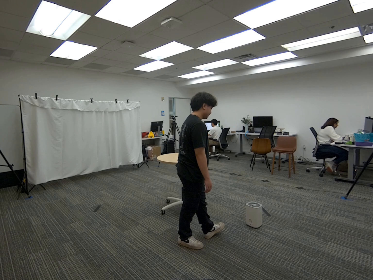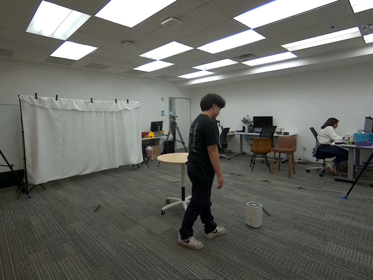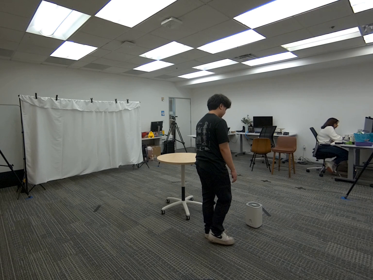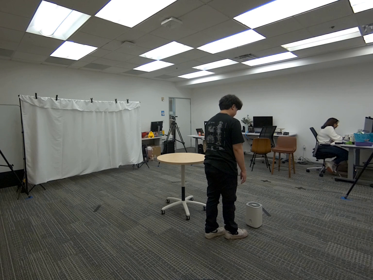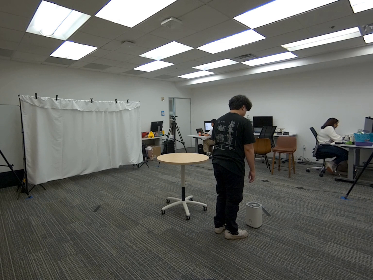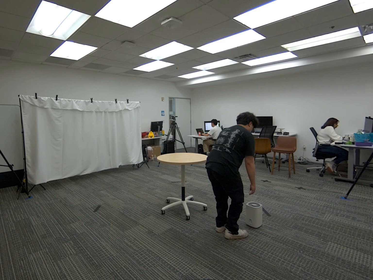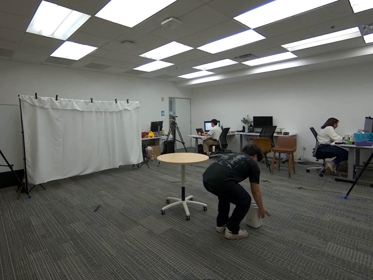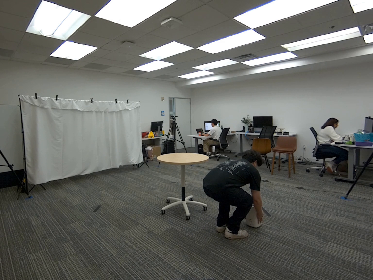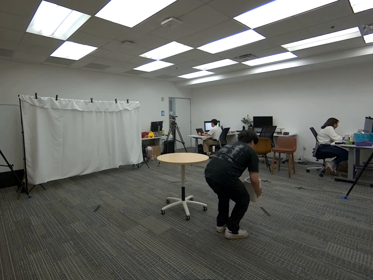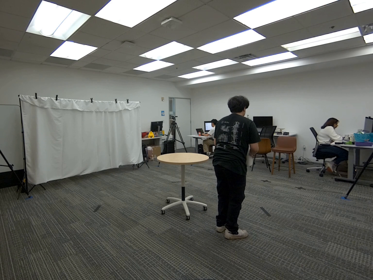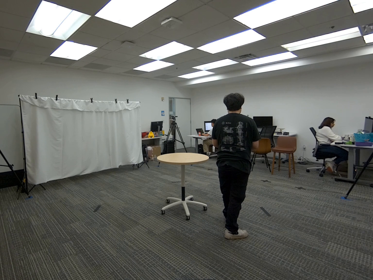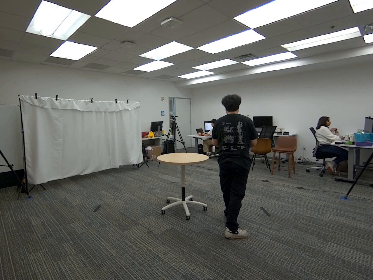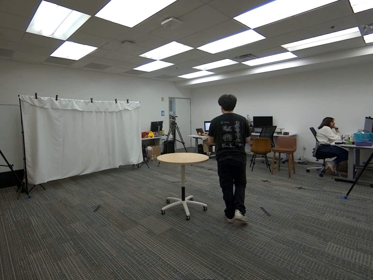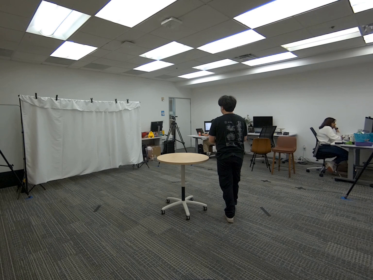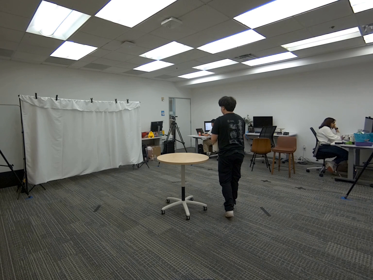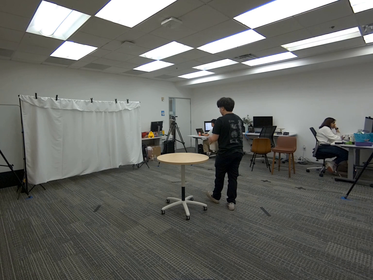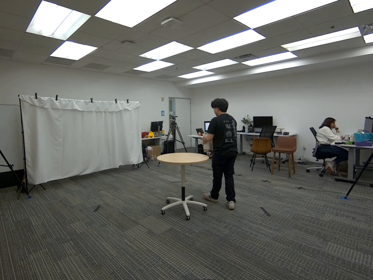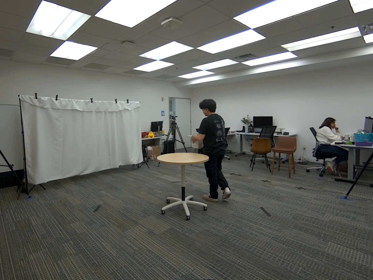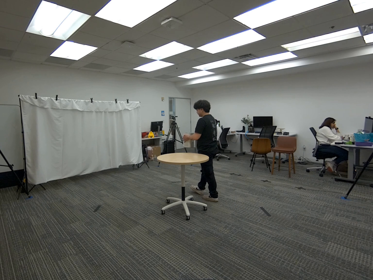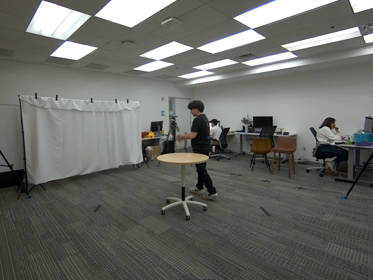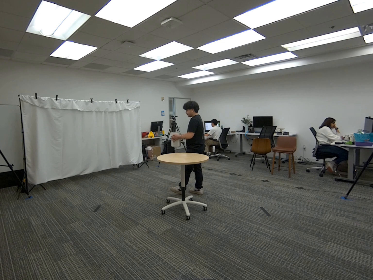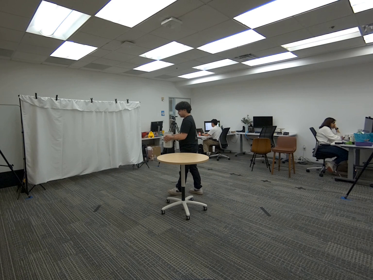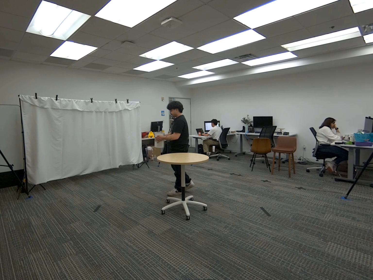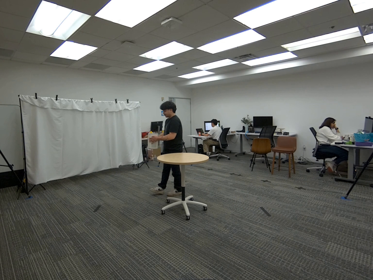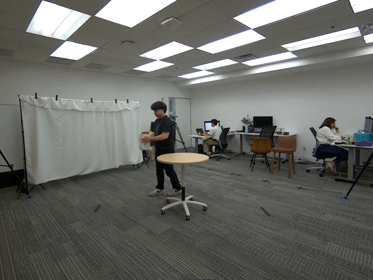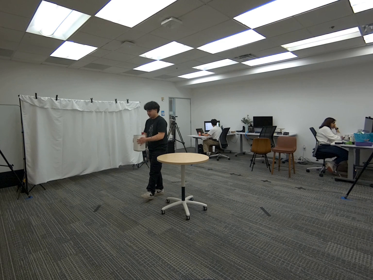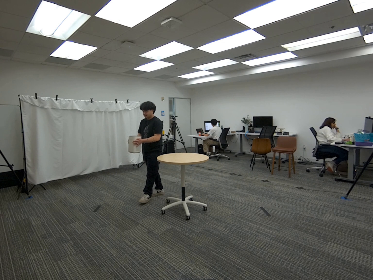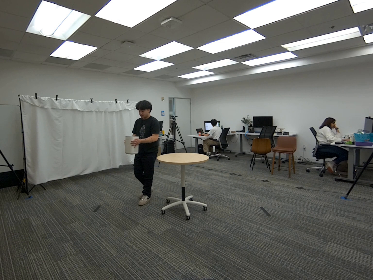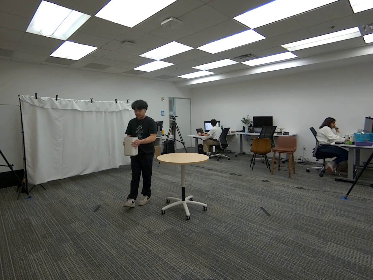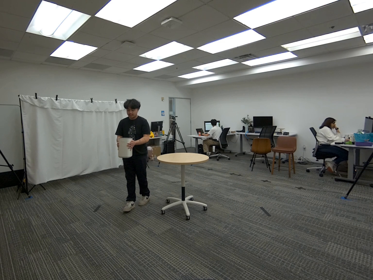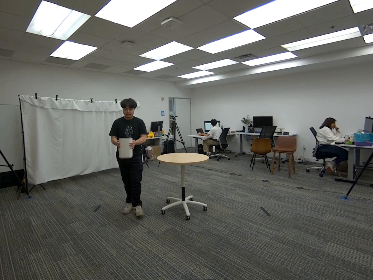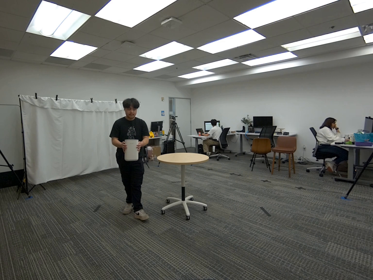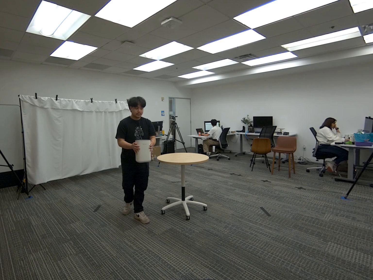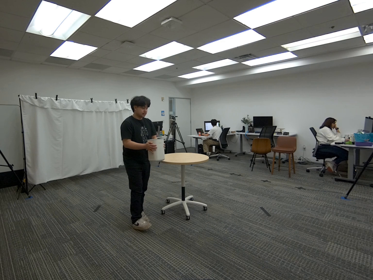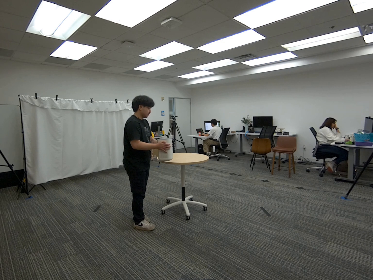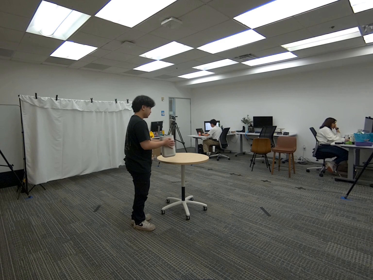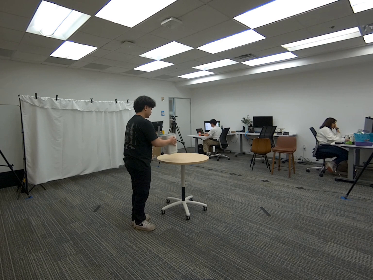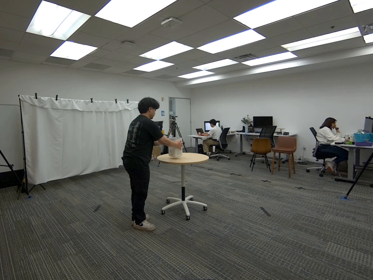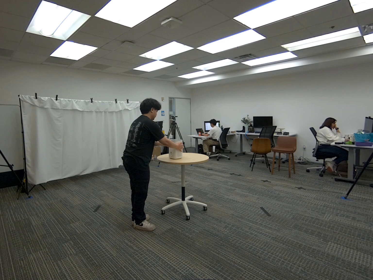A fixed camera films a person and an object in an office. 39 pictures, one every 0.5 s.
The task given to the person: Walk over to the Air Purifier on the ground and pick up with both hands. Walk around the round table and place on top of the table when finished.
